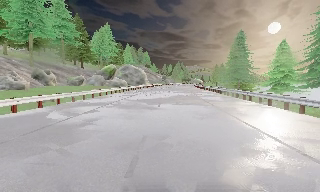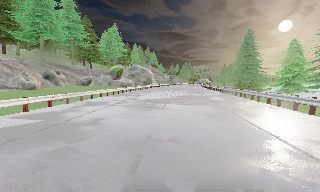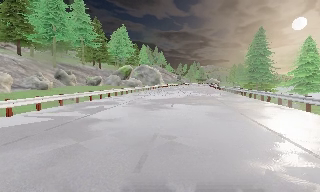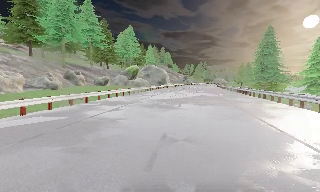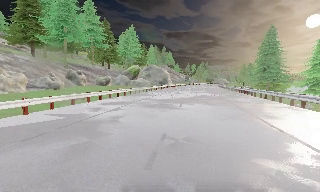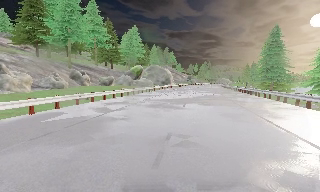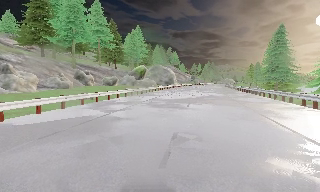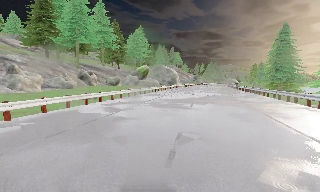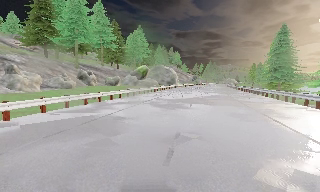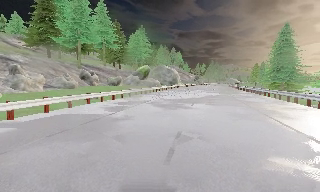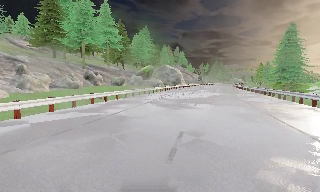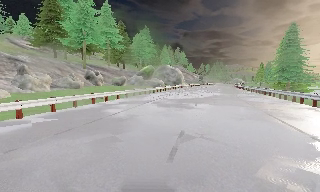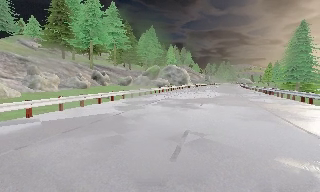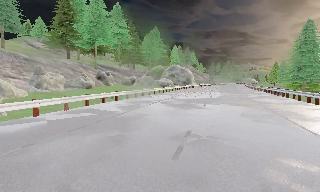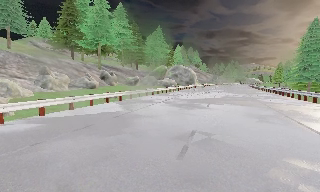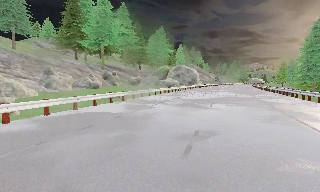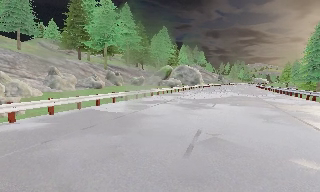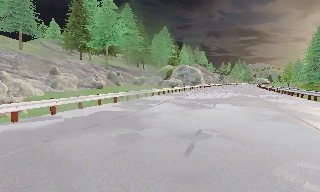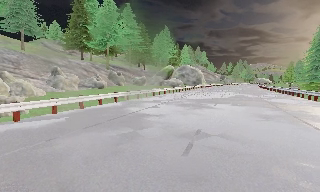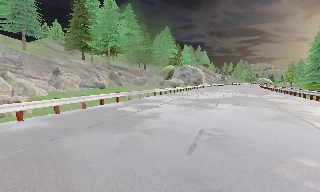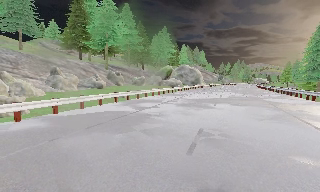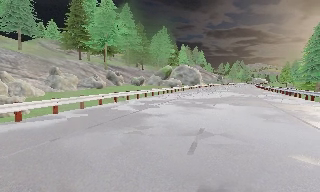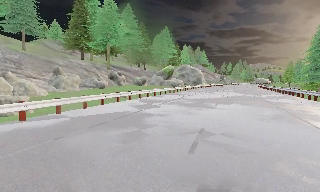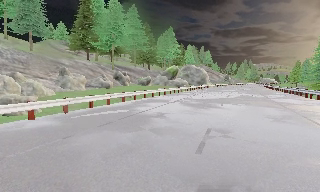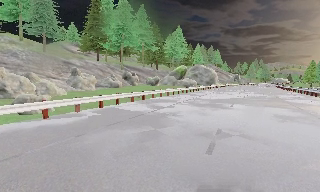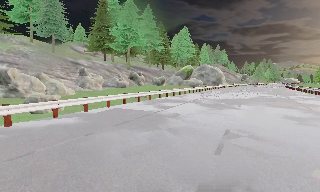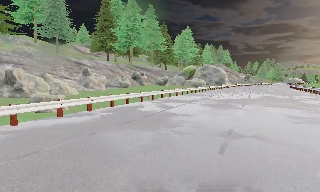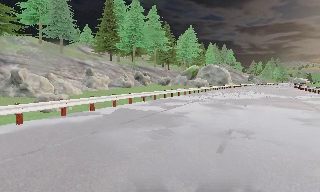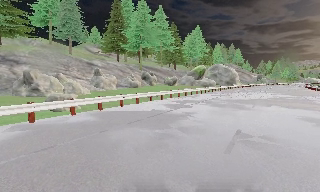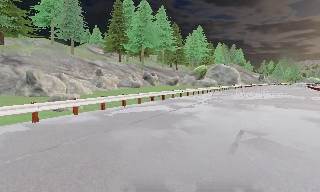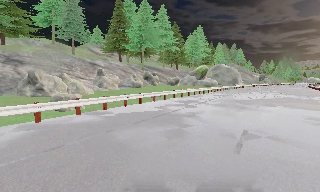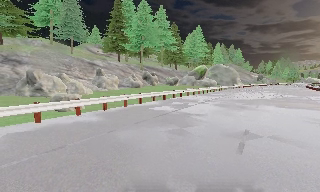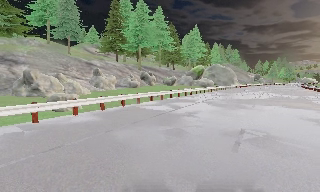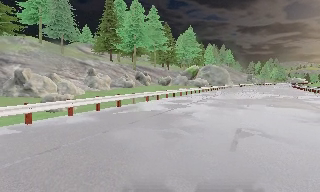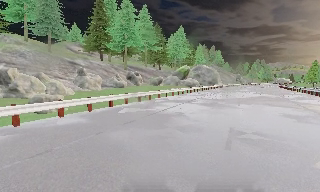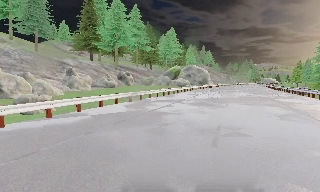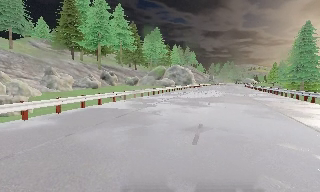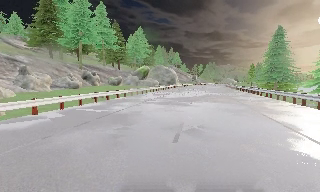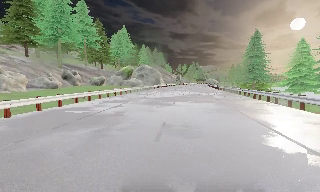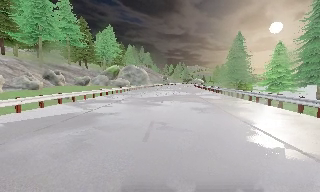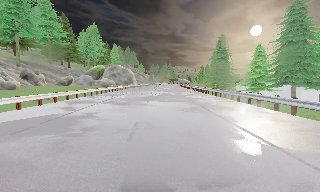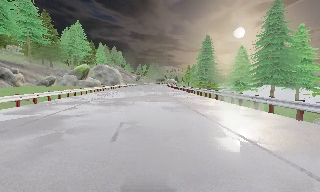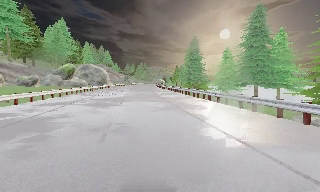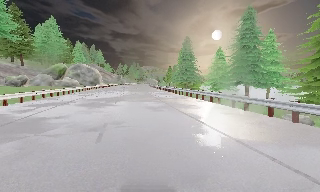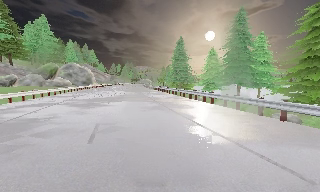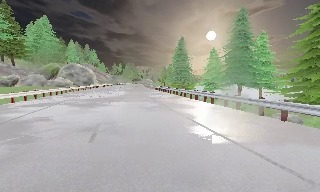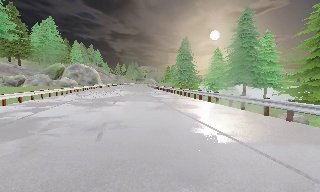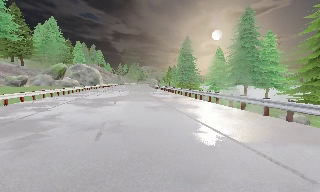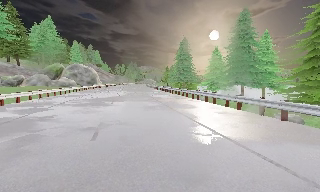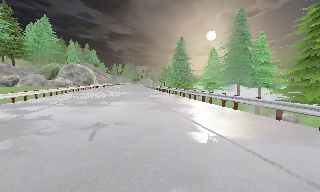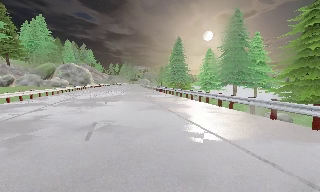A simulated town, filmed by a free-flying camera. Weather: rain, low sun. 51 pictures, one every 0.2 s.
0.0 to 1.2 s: The camera pans to its left, which is counterclockwise from overhead, by about 10 degrees.
1.2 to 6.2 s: The camera swings to its left by about 20 degrees, and the scene slides to the right. It travels backward and to its left, about 1 m, so what stands in front gets smaller.
6.2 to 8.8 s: The camera pans to its right, which is clockwise from overhead, by about 50 degrees. It travels backward, about 0.5 m.
8.8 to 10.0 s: The camera shifts only a little, or ends up much as it began.
The film runs backward here.
